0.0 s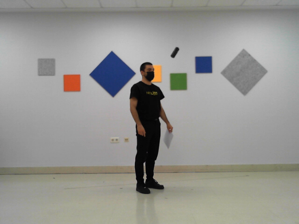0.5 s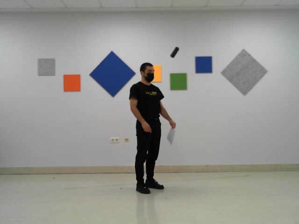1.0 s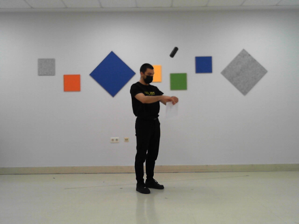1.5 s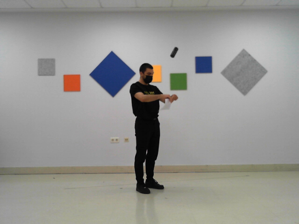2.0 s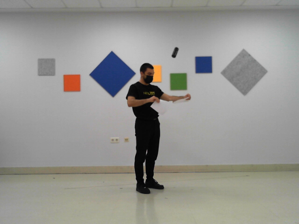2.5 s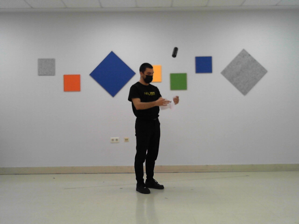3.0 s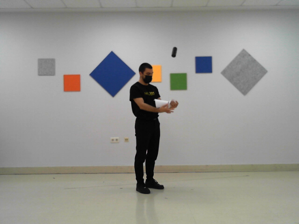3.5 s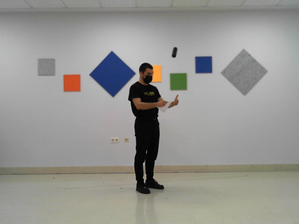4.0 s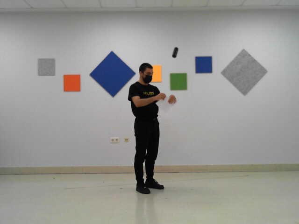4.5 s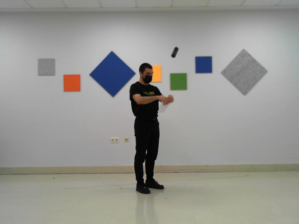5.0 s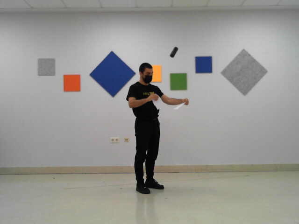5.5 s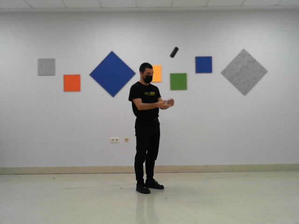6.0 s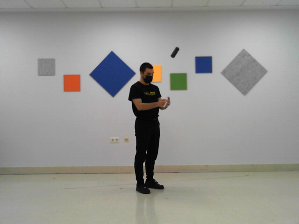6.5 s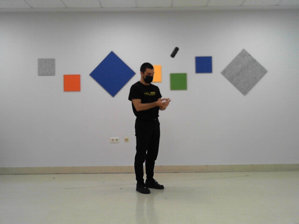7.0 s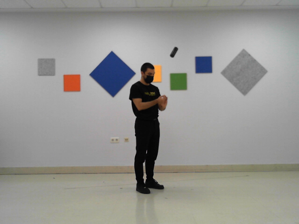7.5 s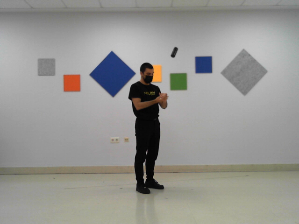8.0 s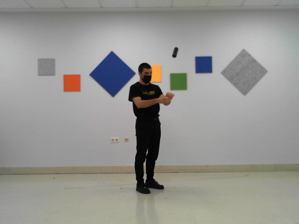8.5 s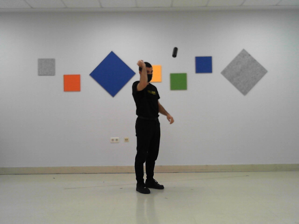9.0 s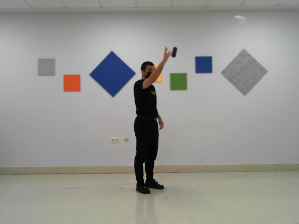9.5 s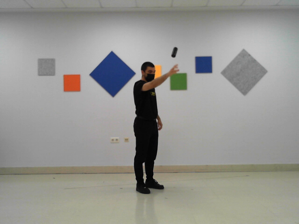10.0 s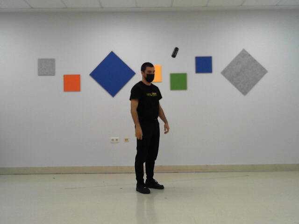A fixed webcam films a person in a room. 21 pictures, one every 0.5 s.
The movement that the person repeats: Tear a paper in 4 pieces, make a ball and throw it.
